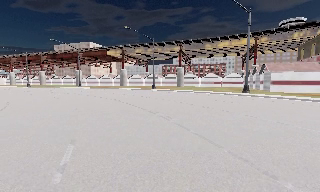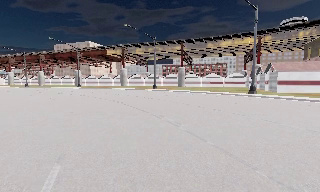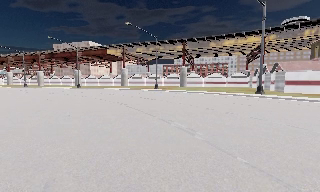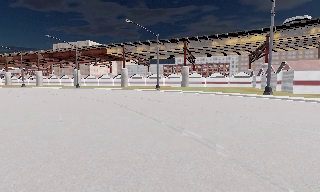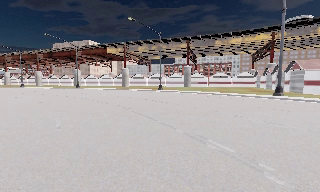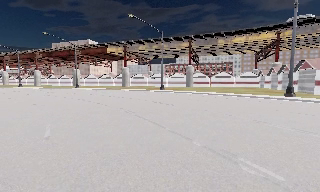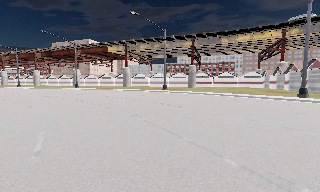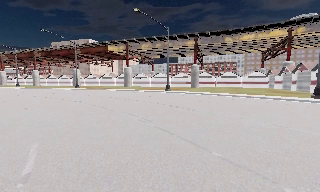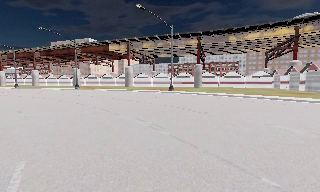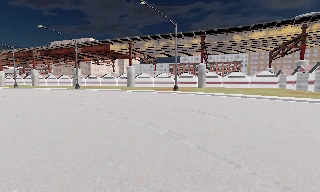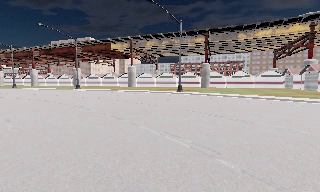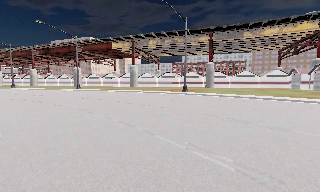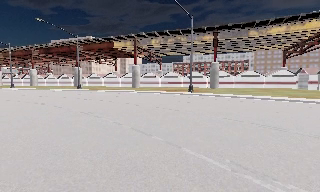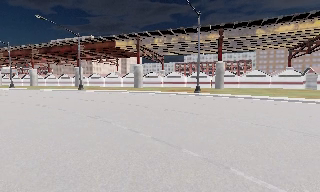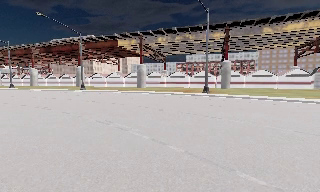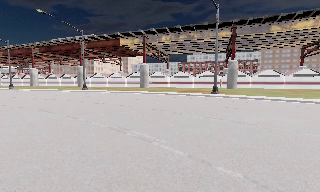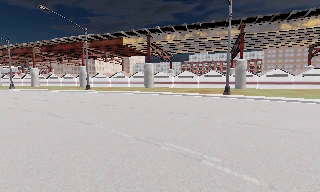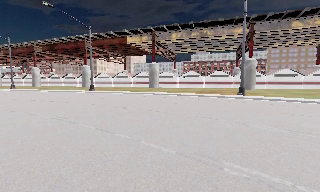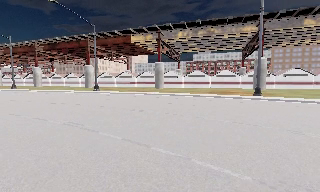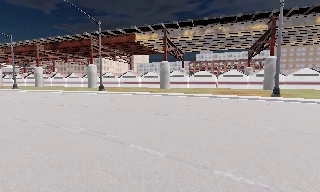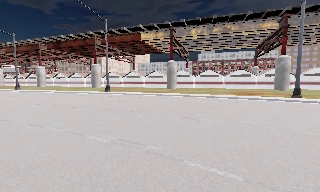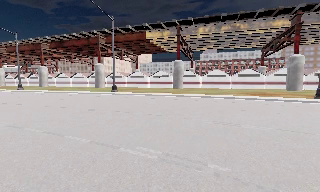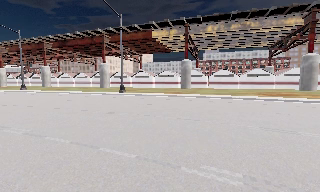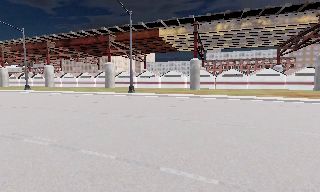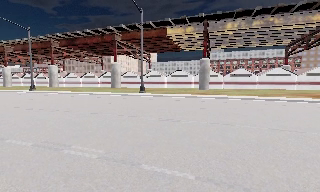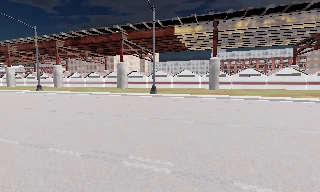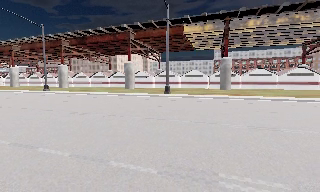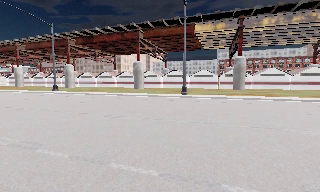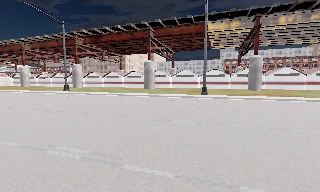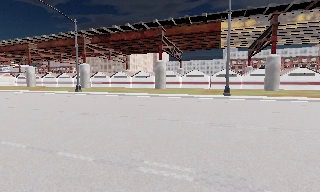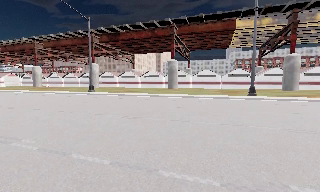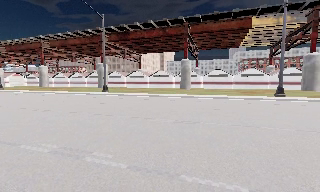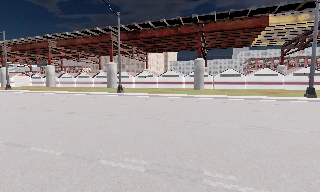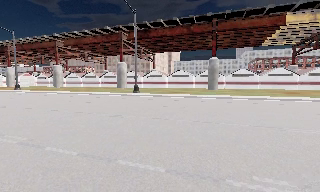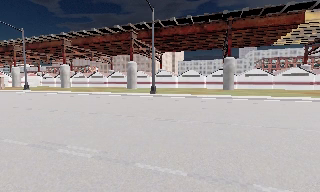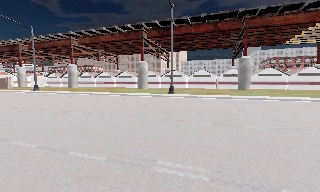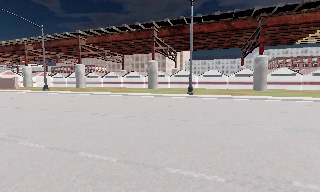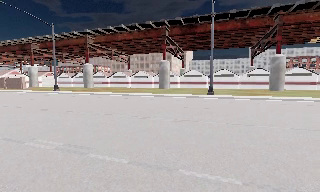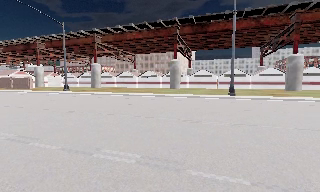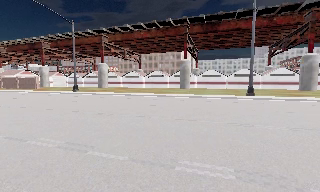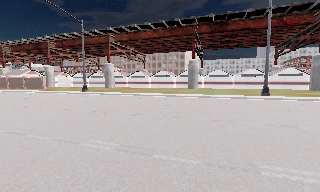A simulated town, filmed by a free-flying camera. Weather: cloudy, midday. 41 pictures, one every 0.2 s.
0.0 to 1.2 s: The camera travels forward, about 6 m, so what stands in front looms larger.
1.2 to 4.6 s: The camera travels forward and to its left, about 20 m, so what stands in front looms larger.
4.6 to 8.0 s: The camera travels to its left, about 35 m, so close, fixed things drift to the right.
The film runs backward here.
